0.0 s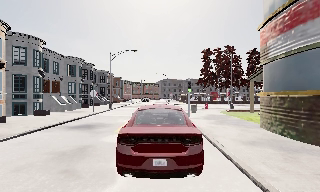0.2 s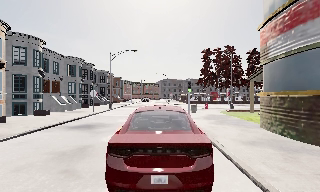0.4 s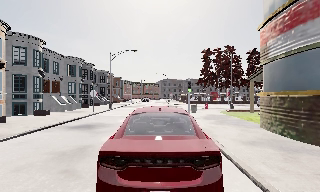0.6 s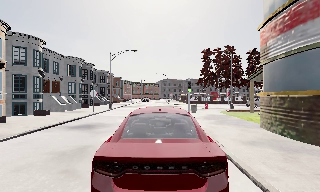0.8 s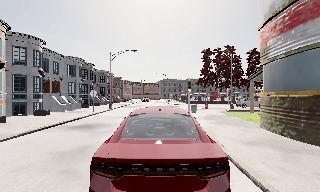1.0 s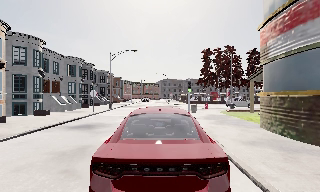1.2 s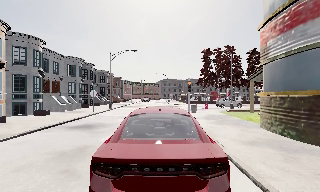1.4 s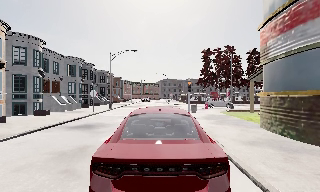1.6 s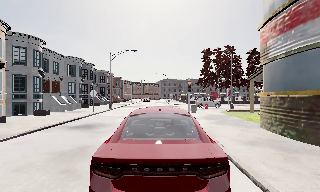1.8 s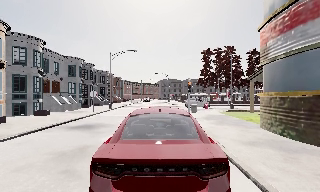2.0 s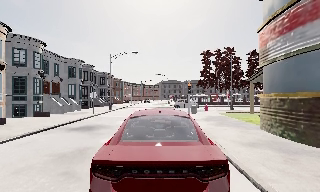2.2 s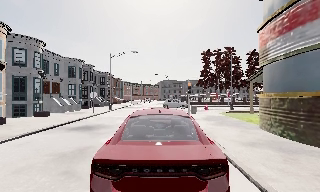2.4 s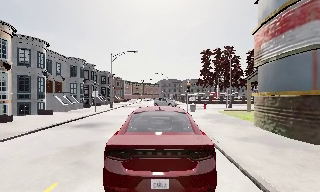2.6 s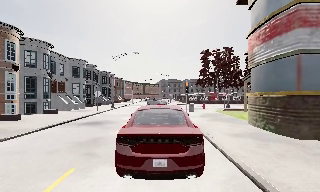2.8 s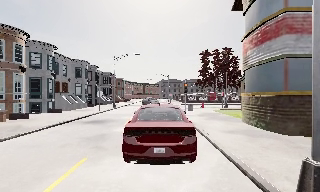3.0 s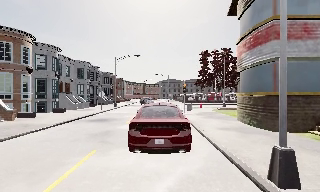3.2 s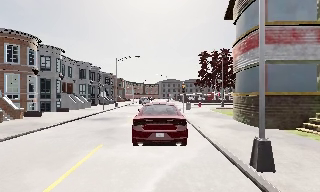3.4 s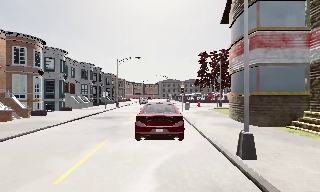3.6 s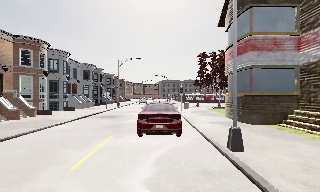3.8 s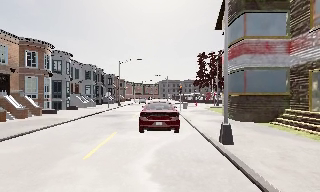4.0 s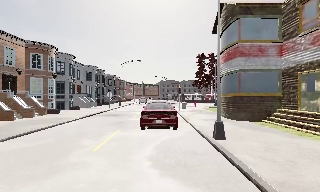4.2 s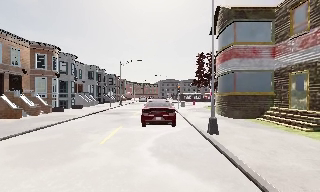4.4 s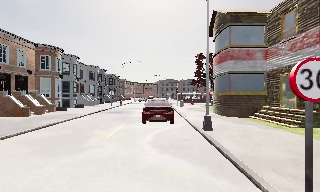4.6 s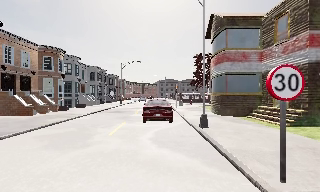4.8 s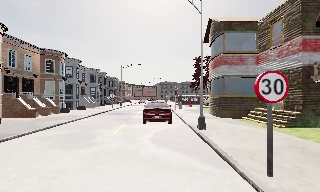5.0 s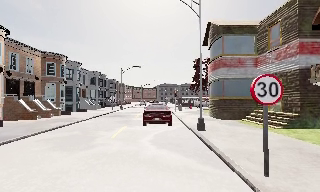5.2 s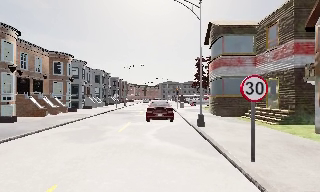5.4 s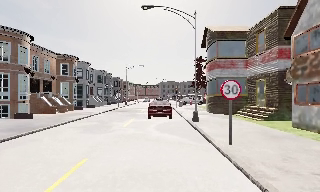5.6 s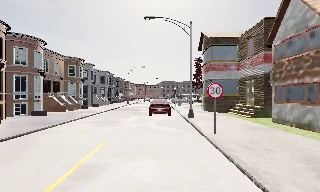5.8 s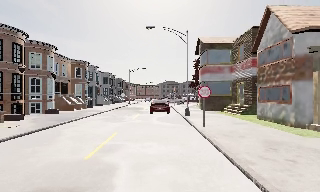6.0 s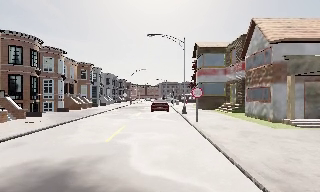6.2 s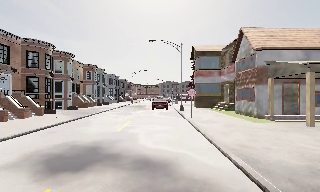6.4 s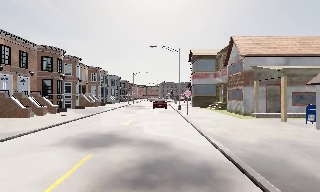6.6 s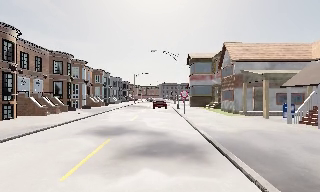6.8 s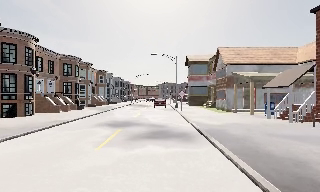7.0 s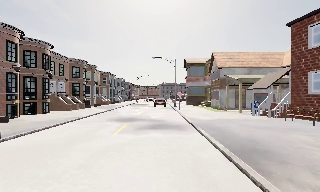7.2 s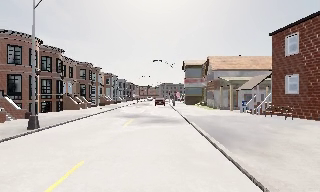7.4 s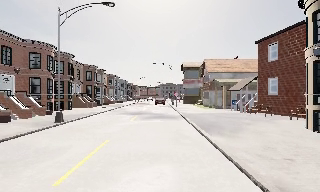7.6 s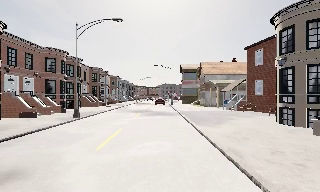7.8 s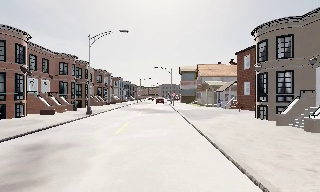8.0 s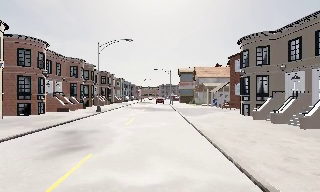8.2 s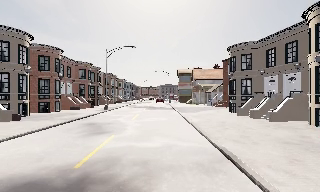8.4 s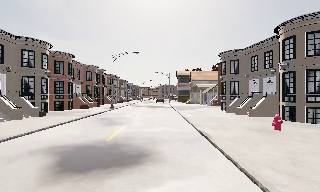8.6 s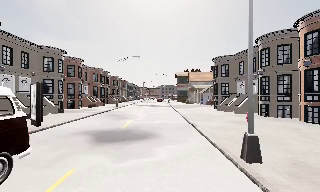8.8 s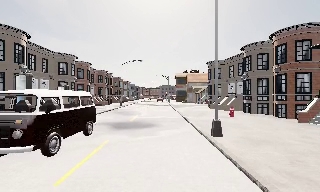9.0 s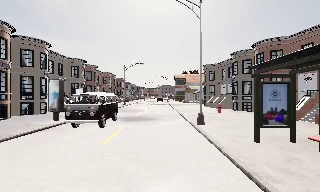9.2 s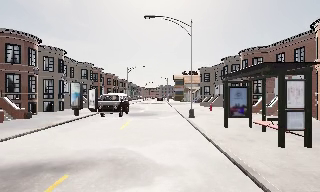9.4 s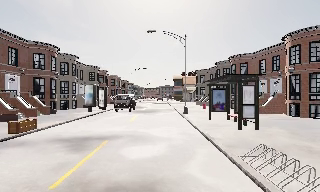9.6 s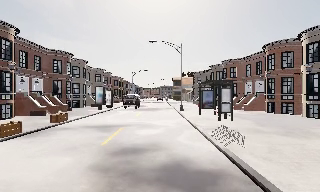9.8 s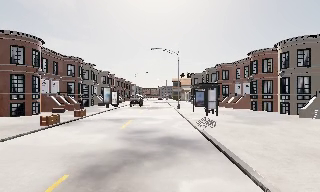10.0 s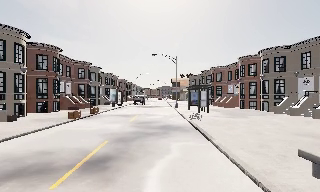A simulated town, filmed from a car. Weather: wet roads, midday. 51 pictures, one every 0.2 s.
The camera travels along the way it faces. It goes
backward.
0.0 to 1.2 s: The camera keeps its place and its aim.
1.2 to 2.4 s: The camera shifts only a little, or ends up much as it began.
2.4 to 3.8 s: The camera travels backward, about 4.5 m, so what stands in front gets smaller.
3.8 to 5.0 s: The camera travels backward, about 3 m, so what stands in front gets smaller. It loses speed.
5.0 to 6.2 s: The camera travels backward, about 9 m, so what stands in front gets smaller. It gains speed.
6.2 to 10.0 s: The camera travels backward, about 45 m, so what stands in front gets smaller.
The film runs backward here.
